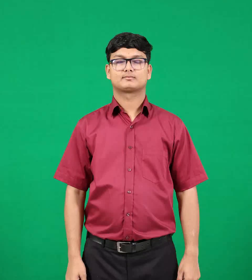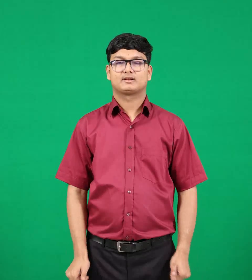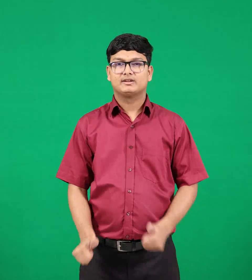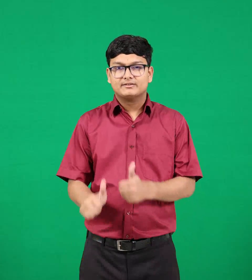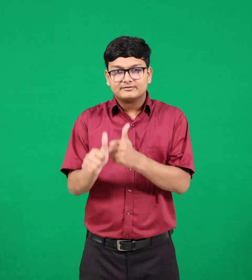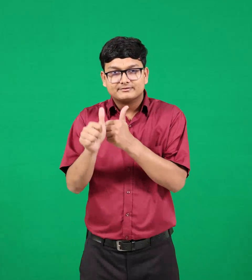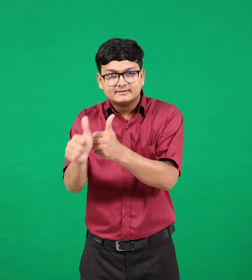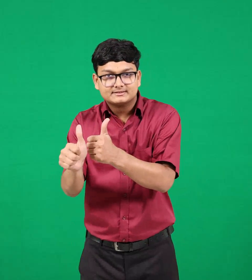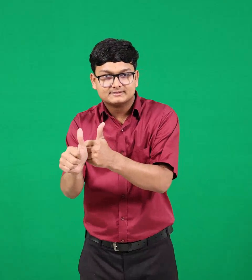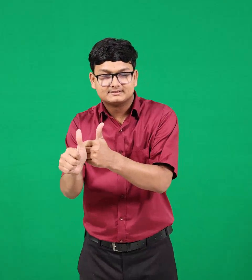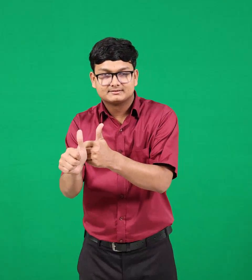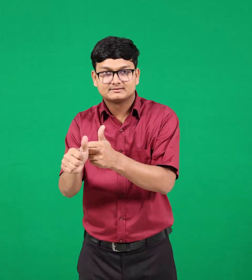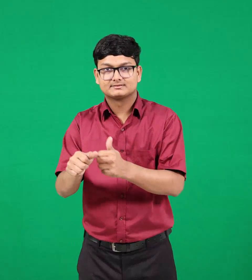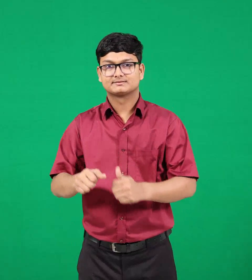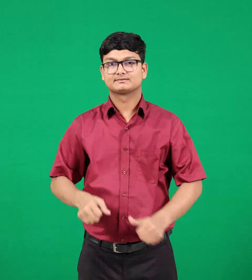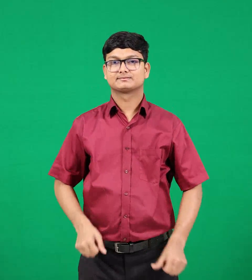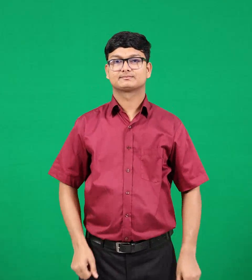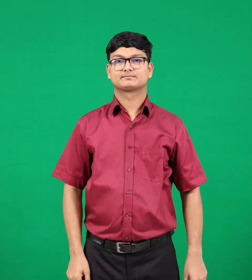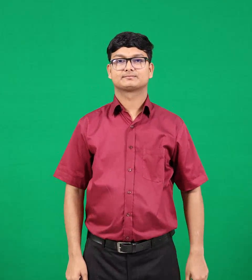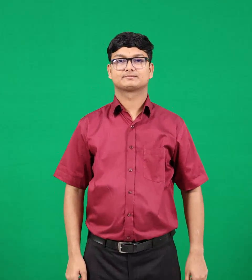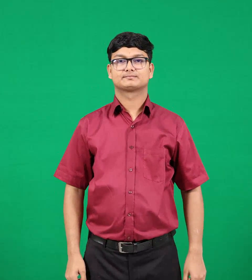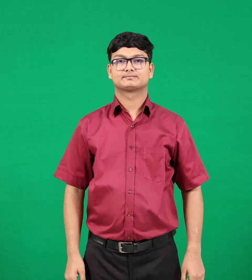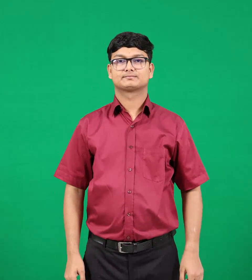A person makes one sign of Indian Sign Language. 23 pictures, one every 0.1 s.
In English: follow
